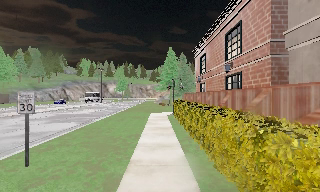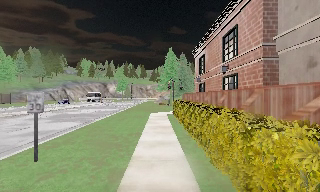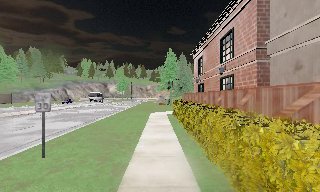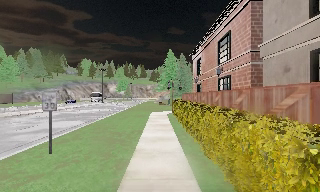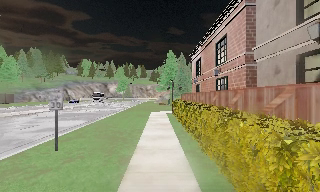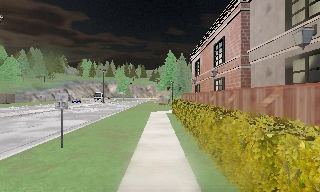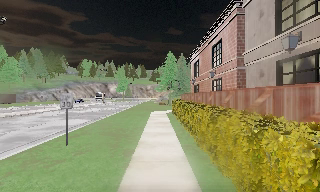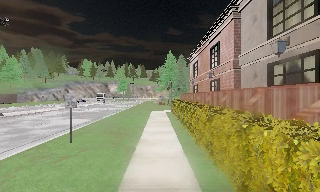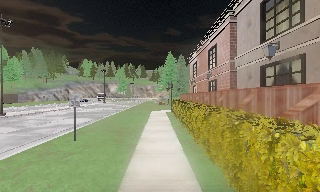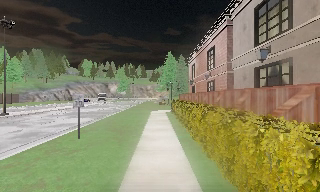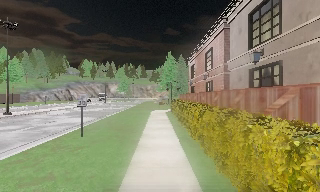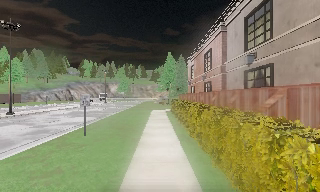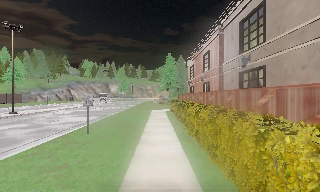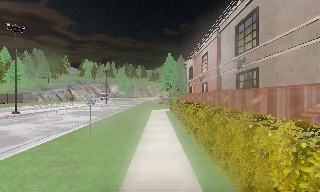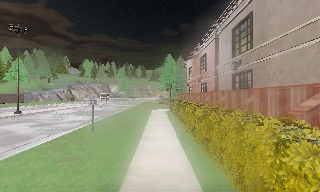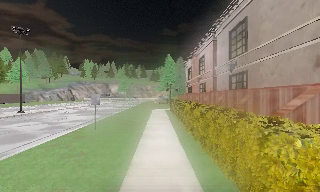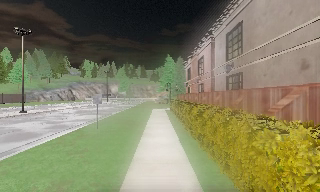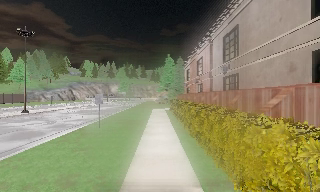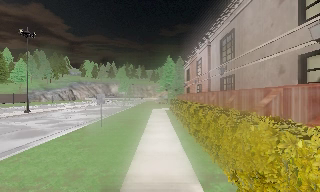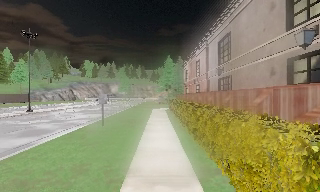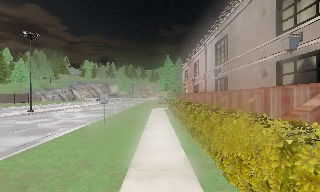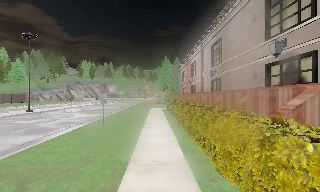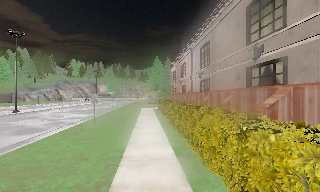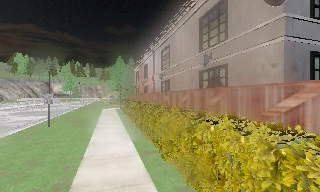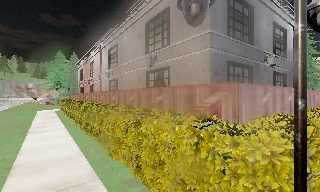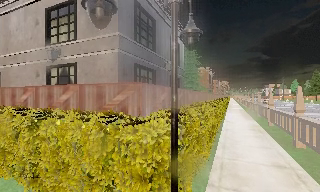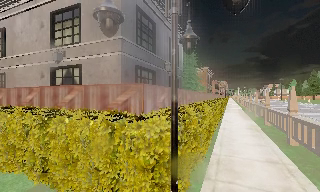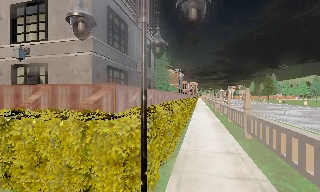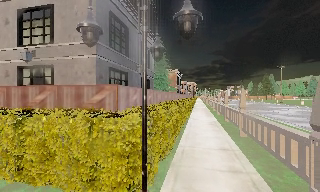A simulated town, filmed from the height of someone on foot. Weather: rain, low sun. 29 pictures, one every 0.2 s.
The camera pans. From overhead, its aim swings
clockwise.
The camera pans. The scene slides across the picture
to the left.
0.0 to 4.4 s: The camera travels backward, about 9 m, so what stands in front gets smaller.
4.4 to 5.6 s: The camera swings to its right by about 70 degrees, and the scene slides to the left. It travels backward, about 2 m.
The film runs backward here.
